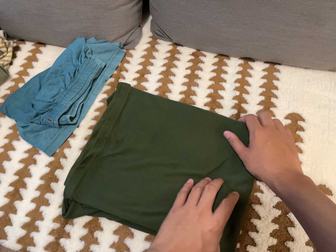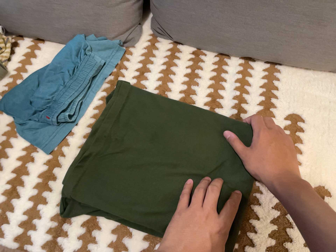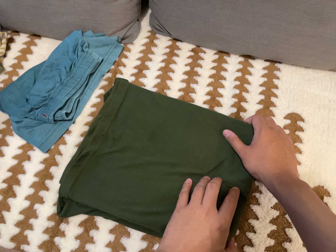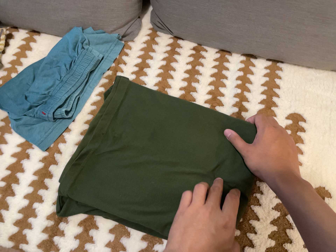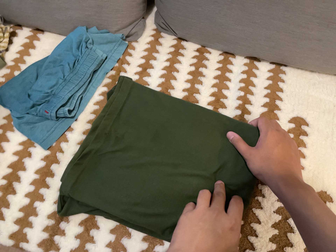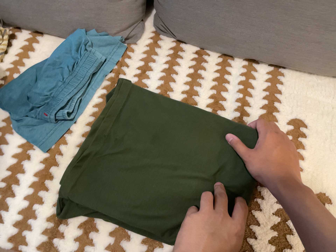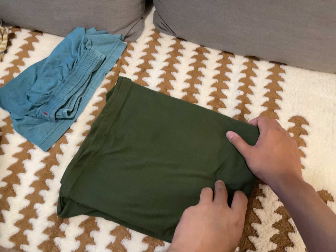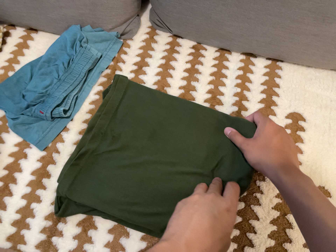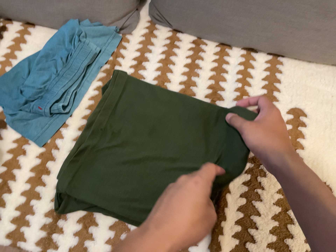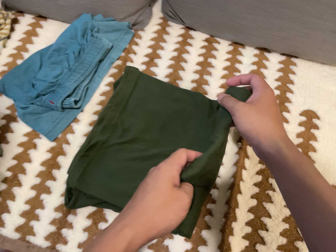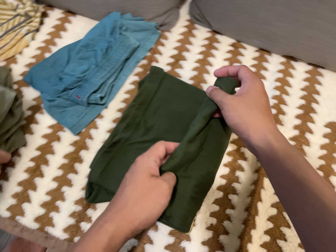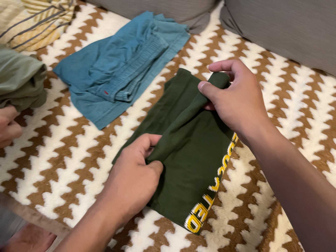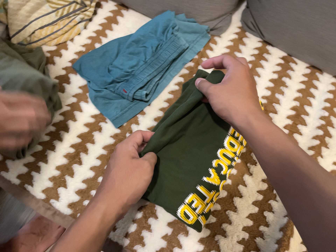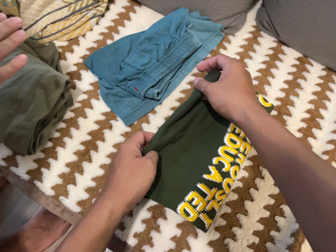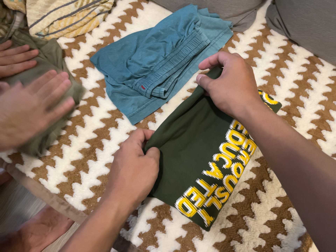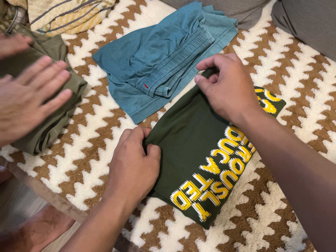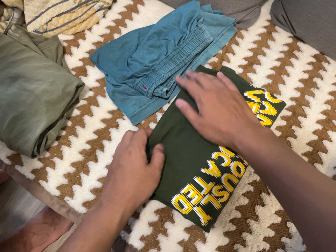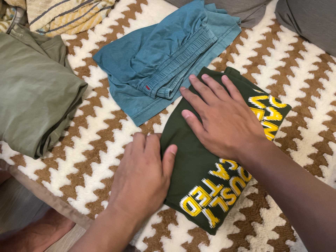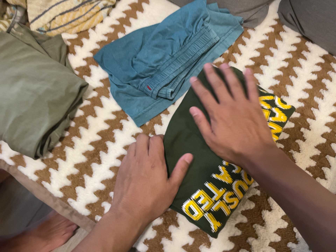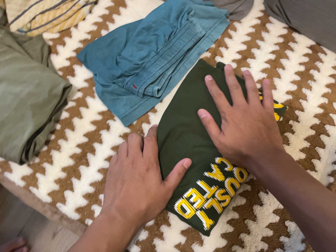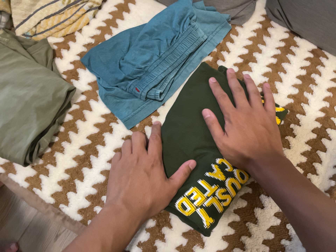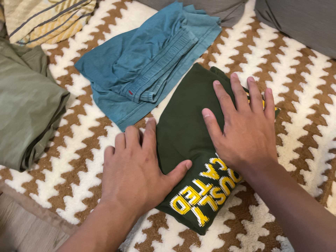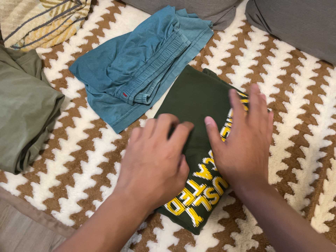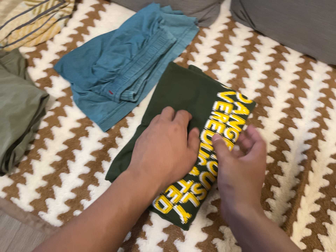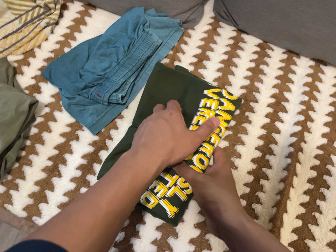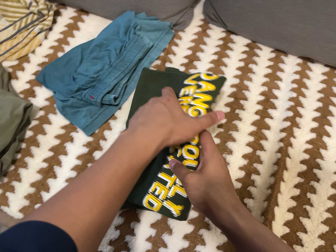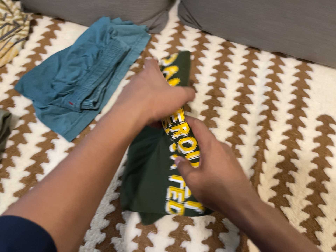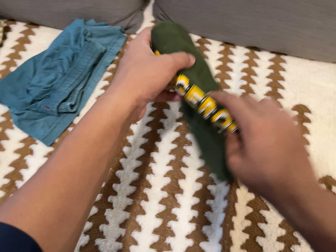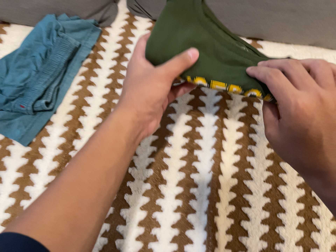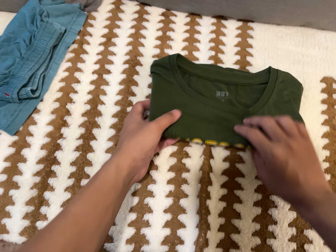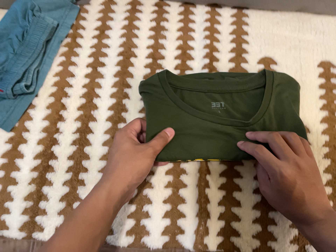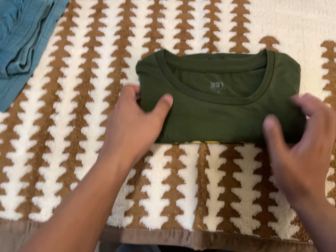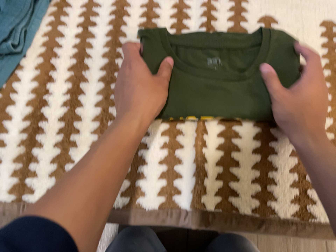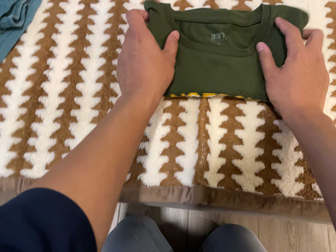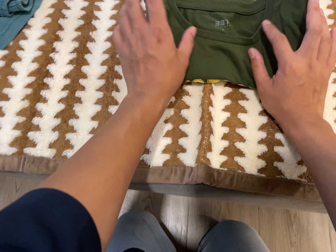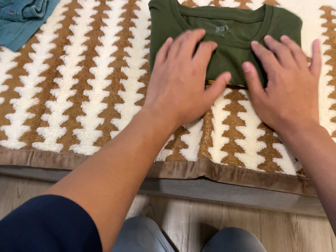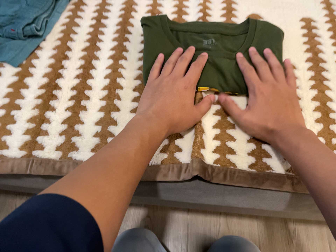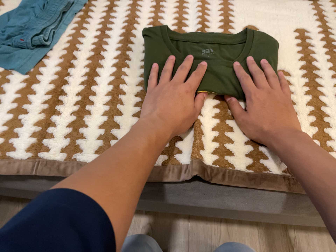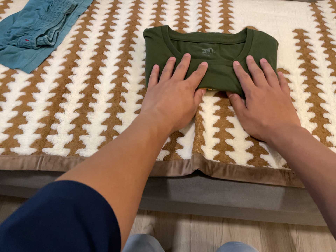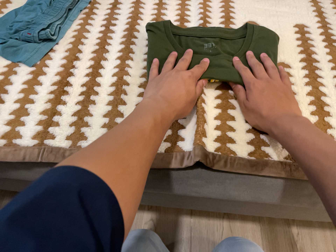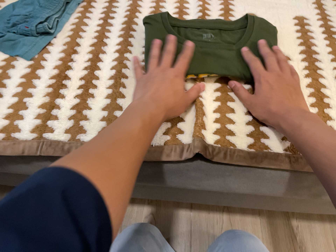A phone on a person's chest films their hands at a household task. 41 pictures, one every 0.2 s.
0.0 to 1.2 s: The camera shifts only a little, or ends up much as it began.
1.2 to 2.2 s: The camera travels to its left, about 9 cm, so close, fixed things drift to the right. It rolls about its line of sight by about 10 degrees, and the scene rotates clockwise.
2.2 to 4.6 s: The camera shifts only a little, or ends up much as it began.
4.6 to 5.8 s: The camera travels to its right and toward the bottom of its view, about 12 cm, so close, fixed things drift to the left. It rolls about its line of sight by about 15 degrees, and the scene rotates counterclockwise.
5.8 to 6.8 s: The camera travels toward the bottom of its view, about 14 cm, so close, fixed things drift upward.
6.8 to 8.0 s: The camera travels toward the bottom of its view and backward, about 14 cm. Its aim tips toward the top of its view by about 15 degrees.
The film runs forward here.
